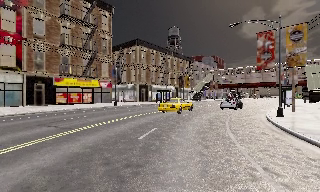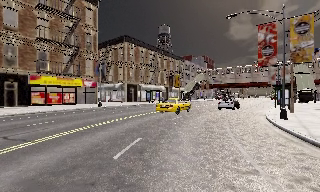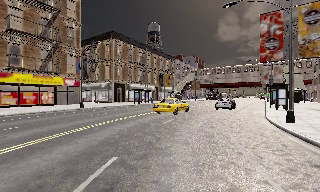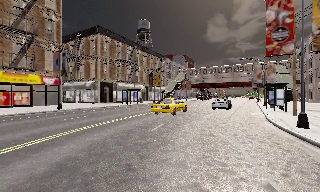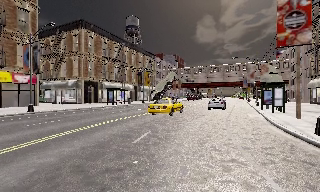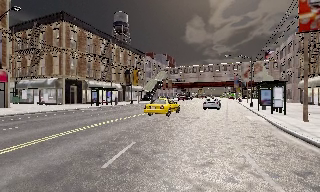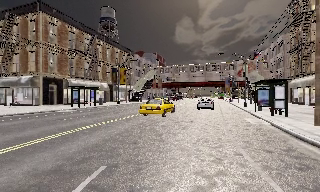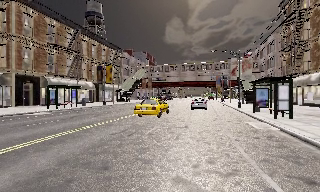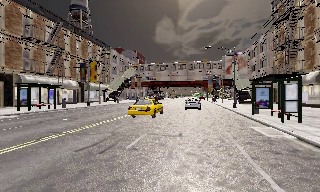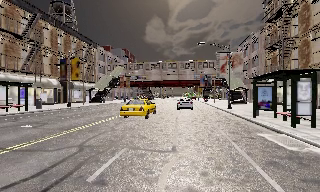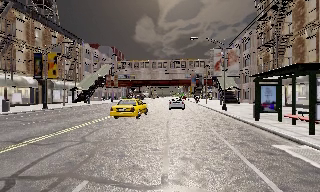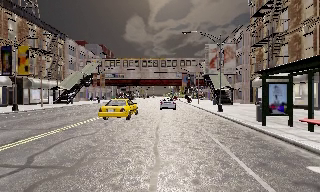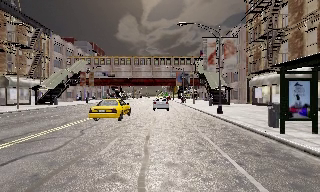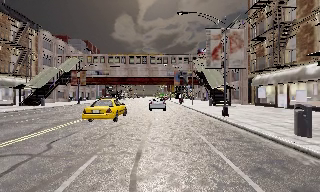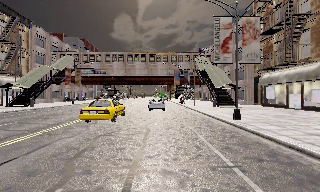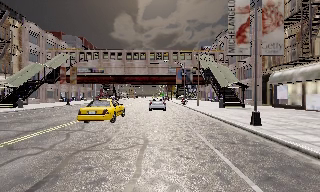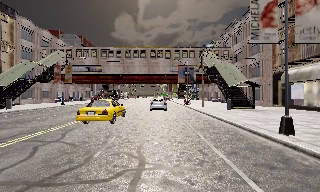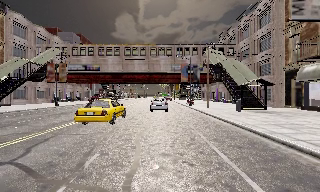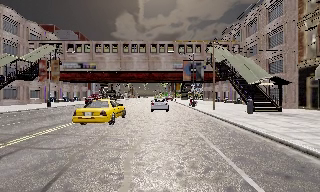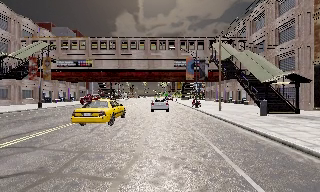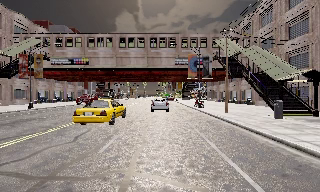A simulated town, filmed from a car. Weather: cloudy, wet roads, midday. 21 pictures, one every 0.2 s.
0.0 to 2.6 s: The camera swings to its right by about 40 degrees, and the scene slides to the left. It travels forward, about 25 m.
2.6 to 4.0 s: The camera travels forward, about 13 m, so what stands in front looms larger.
The film runs forward here.
